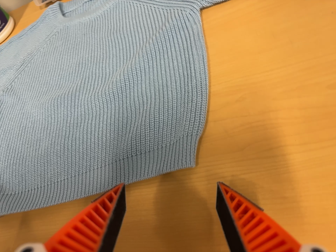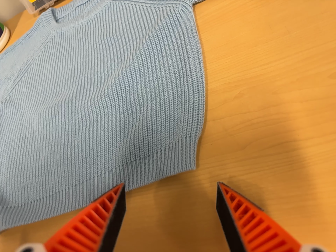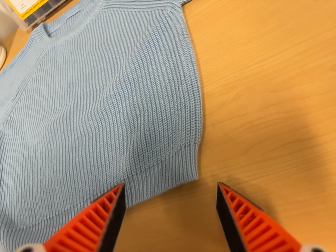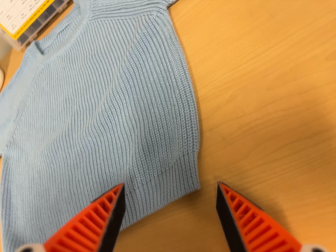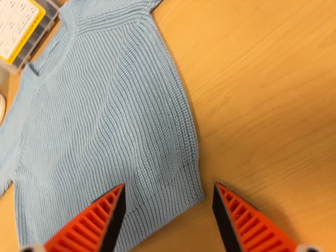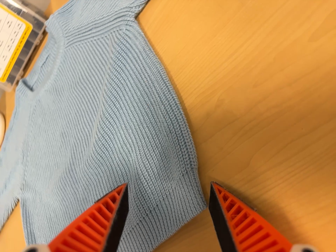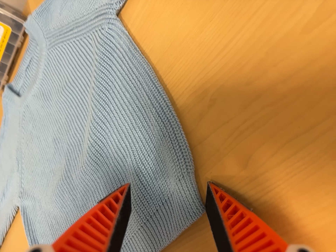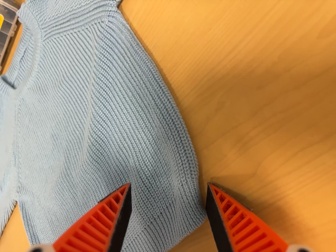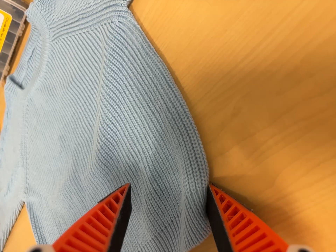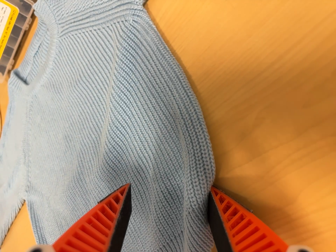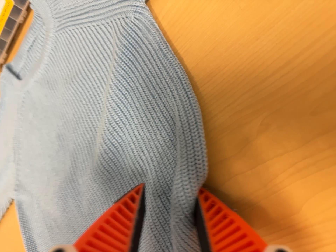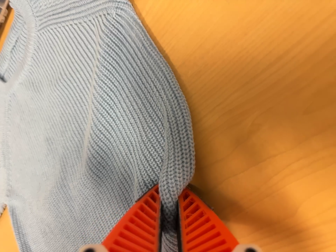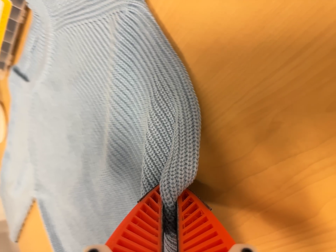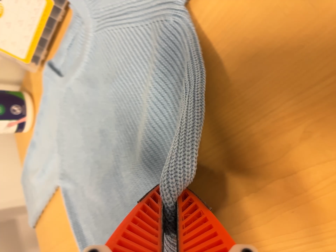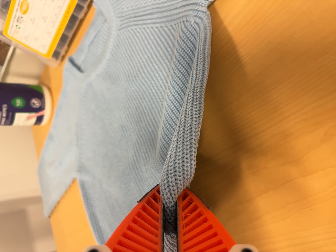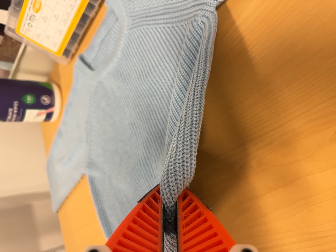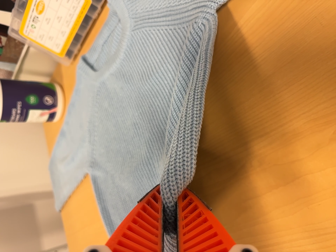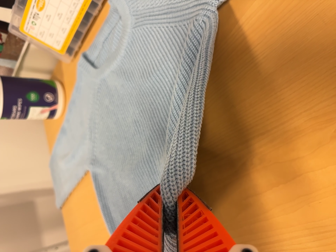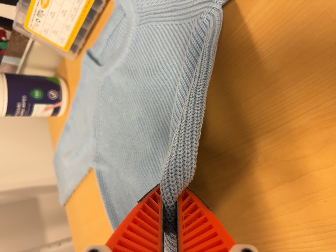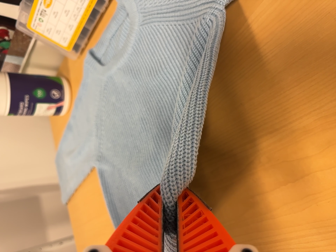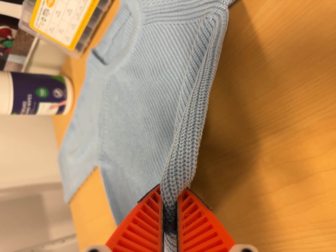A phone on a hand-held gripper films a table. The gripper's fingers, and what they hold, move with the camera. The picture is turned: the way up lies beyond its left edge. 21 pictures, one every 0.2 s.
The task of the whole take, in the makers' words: fold up.
0.0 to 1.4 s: The camera travels toward the top of its view, forward and to its right, about 12 cm. Its aim tips toward the bottom of its view by about 10 degrees. It rolls about its line of sight by about 35 degrees, and the scene rotates counterclockwise.
1.4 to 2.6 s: The camera travels to its left, about 6 cm, so close, fixed things drift to the right.
2.6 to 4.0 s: The camera shifts only a little, or ends up much as it began.
The film runs forward here.
